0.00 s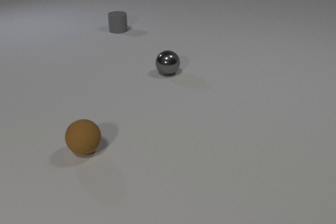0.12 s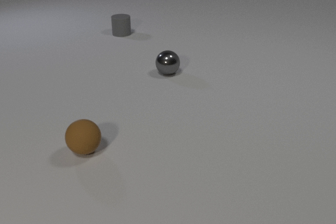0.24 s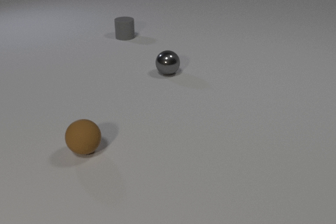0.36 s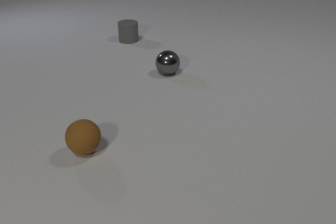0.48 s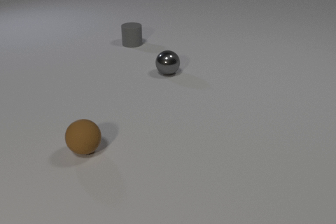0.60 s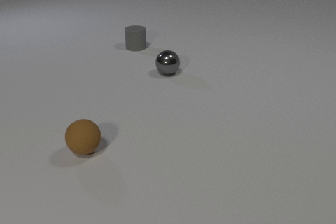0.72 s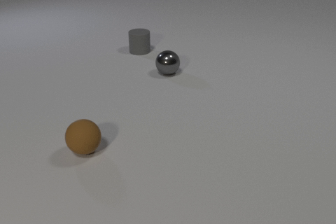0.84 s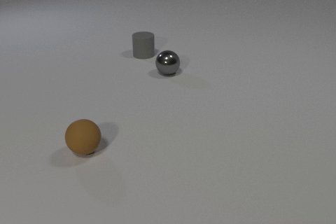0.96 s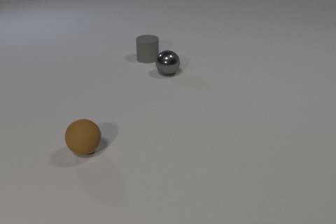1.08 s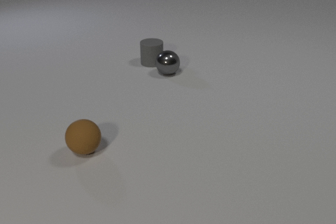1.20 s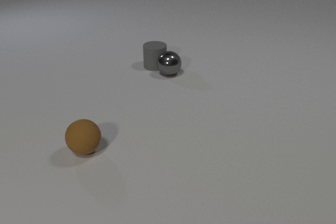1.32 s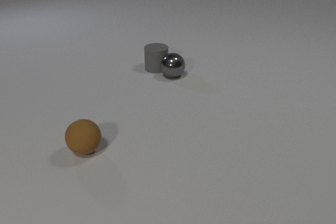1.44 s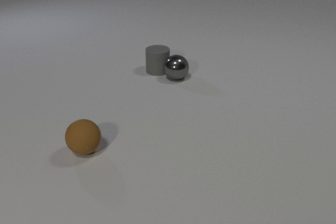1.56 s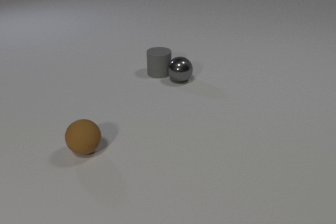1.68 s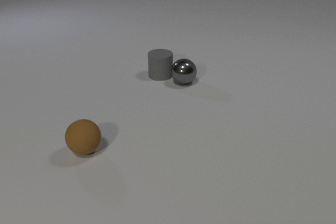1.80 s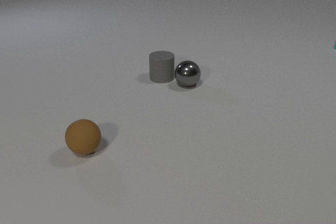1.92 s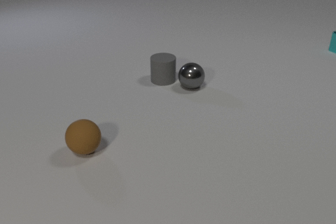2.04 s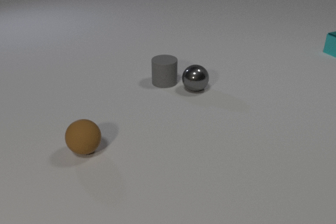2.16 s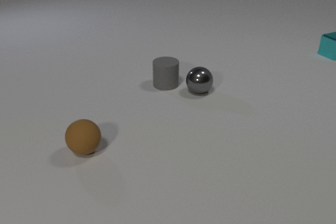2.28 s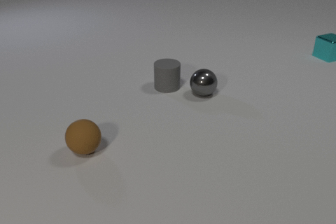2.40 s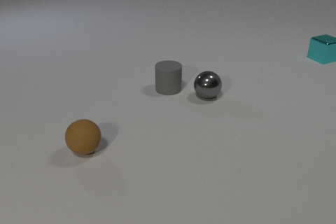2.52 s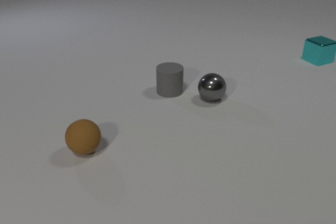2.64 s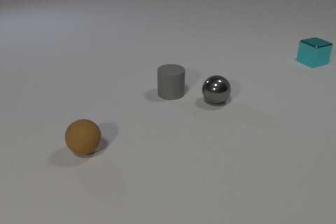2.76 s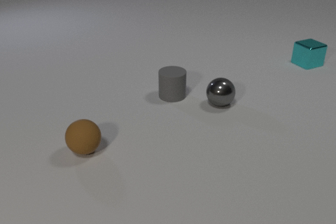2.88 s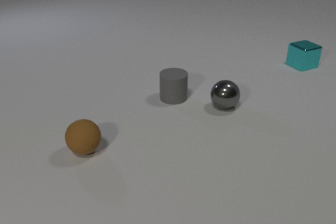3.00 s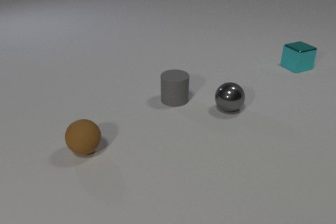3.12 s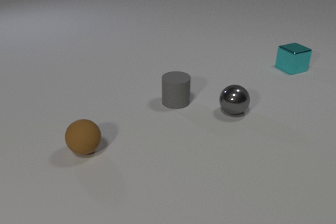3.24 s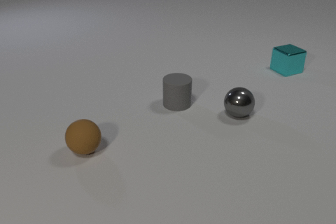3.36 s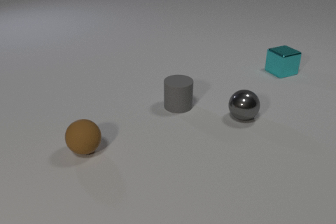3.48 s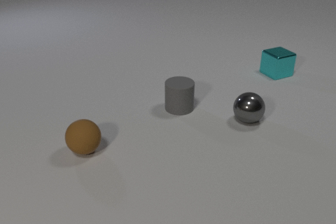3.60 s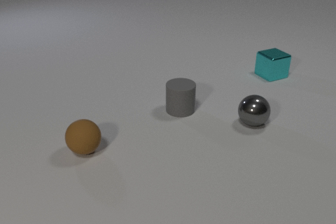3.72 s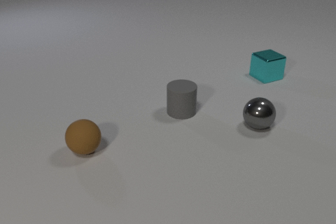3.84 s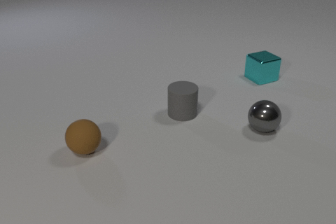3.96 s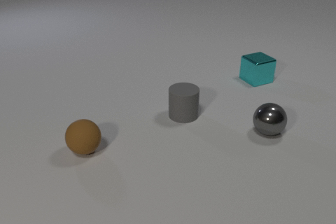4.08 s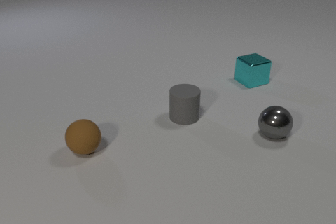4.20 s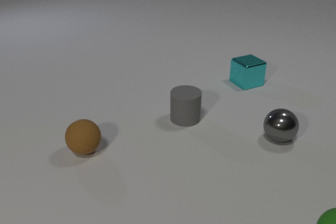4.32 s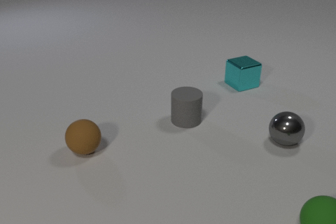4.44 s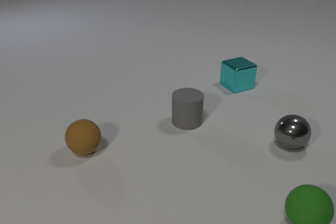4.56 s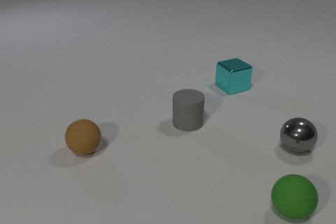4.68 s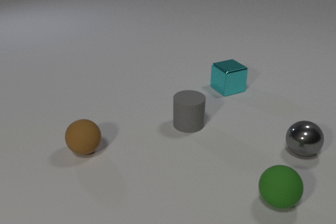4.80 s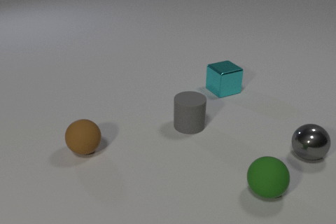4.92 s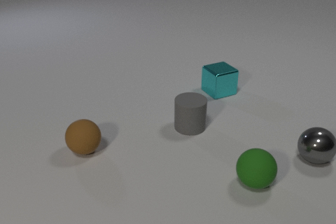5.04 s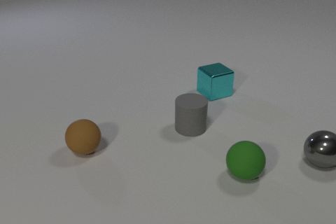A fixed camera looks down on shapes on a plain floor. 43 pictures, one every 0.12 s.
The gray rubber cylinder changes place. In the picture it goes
toward the camera.
0.00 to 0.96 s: The gray rubber cylinder slides toward the camera.
0.96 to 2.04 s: The gray rubber cylinder slides toward the camera. The gray metal sphere rolls toward the camera and to the right. The cyan metal cube comes in at the right edge, slides toward the camera and to the left. The gray rubber cylinder and the gray metal sphere collide.
2.04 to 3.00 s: The gray rubber cylinder slides toward the camera. The gray metal sphere rolls toward the camera and to the right. The cyan metal cube slides toward the camera and to the left.
3.00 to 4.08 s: The gray rubber cylinder slides toward the camera. The gray metal sphere rolls to the right and toward the camera. The cyan metal cube slides toward the camera and to the left.
4.08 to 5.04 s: The gray rubber cylinder slides toward the camera. The gray metal sphere rolls to the right and toward the camera. The green rubber sphere comes in at the bottom edge, rolls to the left and away from the camera. The cyan metal cube slides to the left and toward the camera.
How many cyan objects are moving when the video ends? 1.
Are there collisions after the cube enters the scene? no.
What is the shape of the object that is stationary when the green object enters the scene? sphere.
